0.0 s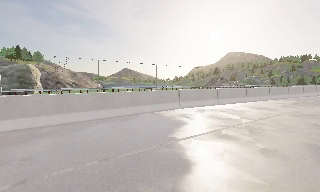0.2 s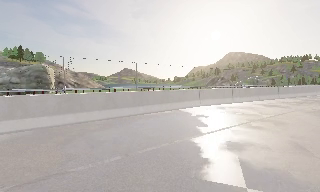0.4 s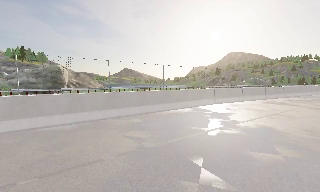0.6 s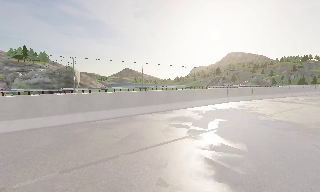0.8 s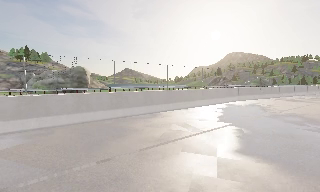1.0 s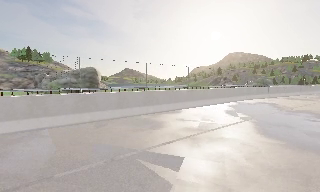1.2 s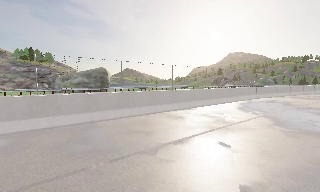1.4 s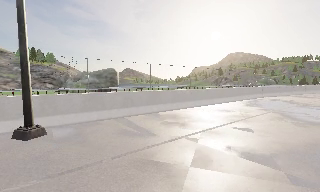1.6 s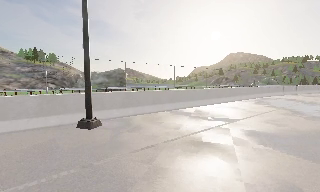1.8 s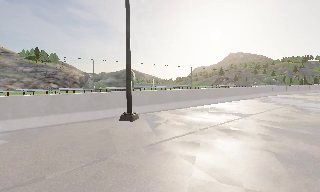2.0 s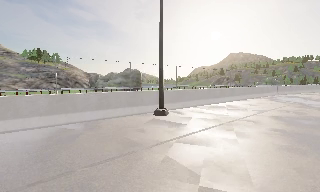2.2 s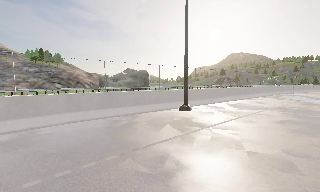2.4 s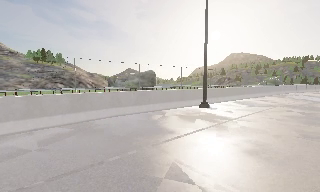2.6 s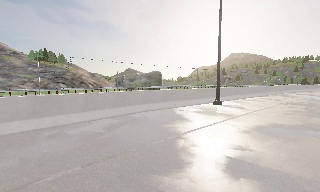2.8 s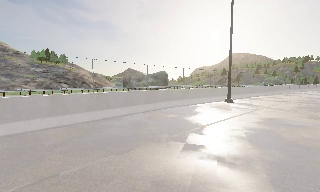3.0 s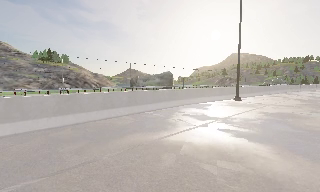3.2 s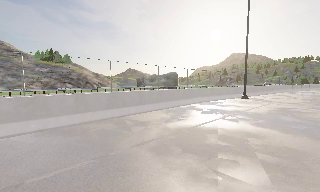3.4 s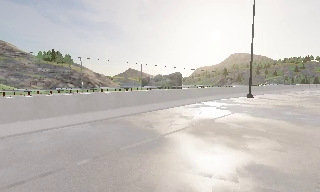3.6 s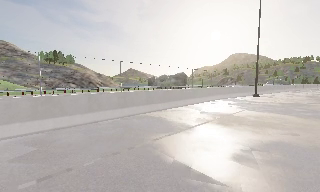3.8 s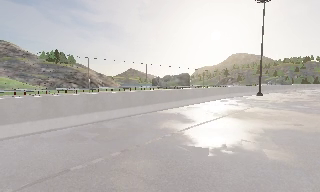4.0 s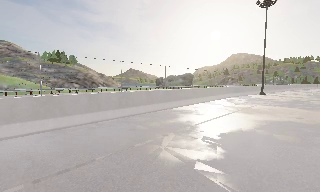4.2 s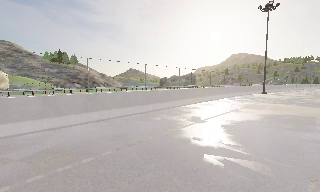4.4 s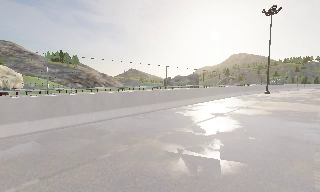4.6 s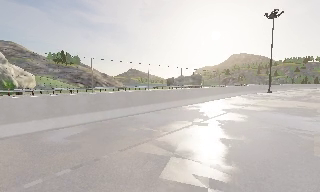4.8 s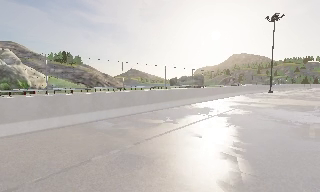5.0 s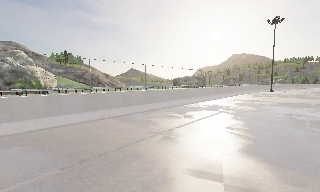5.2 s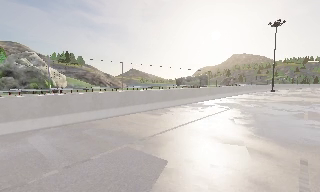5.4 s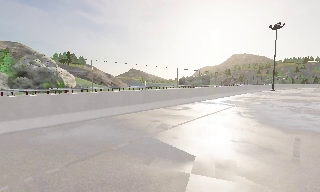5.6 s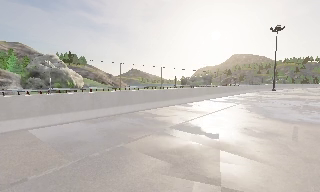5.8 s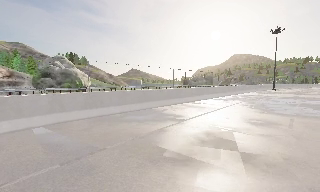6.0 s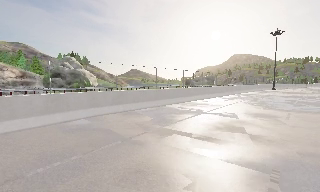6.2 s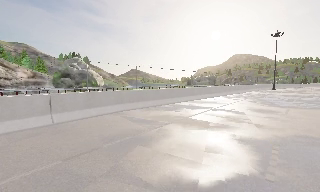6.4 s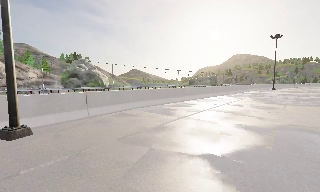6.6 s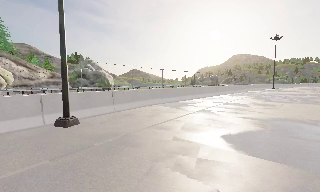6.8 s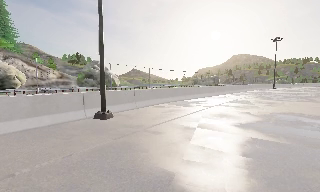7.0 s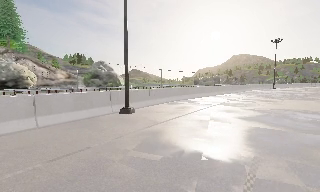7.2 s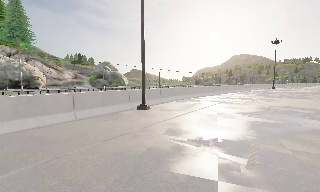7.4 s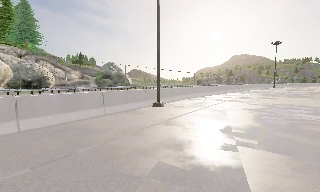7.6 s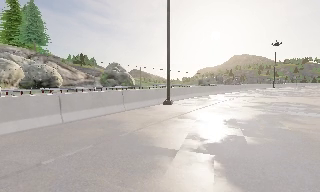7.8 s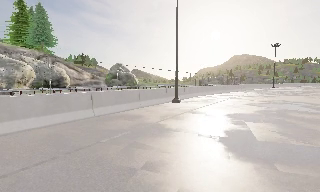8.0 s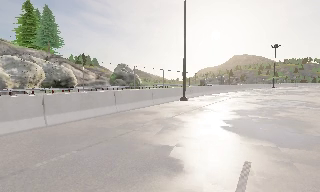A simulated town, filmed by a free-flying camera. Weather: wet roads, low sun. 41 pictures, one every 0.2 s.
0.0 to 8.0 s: The camera travels backward and to its left, about 65 m, so what stands in front gets smaller.
The film runs backward here.
